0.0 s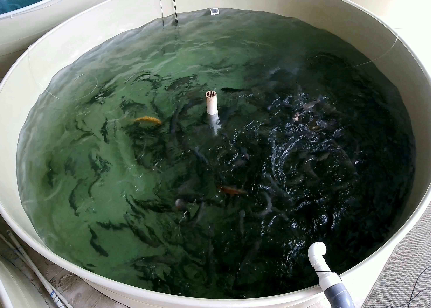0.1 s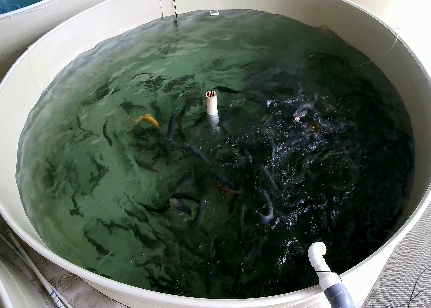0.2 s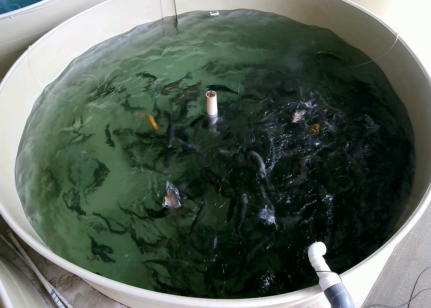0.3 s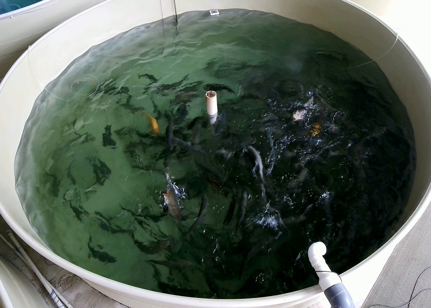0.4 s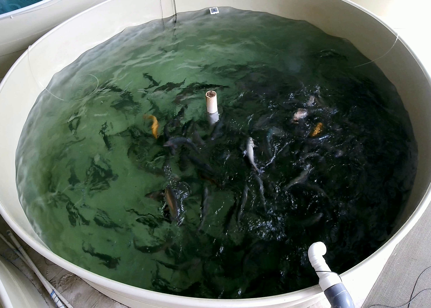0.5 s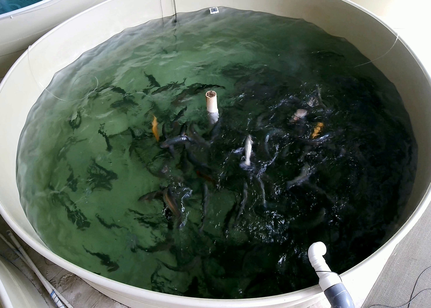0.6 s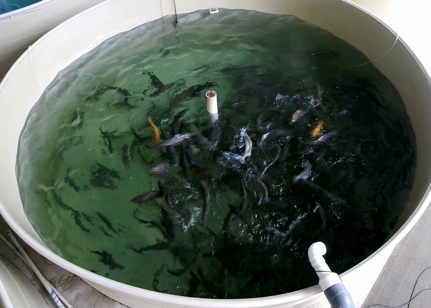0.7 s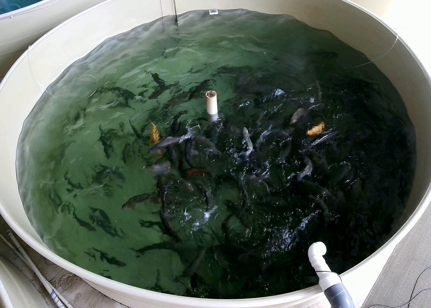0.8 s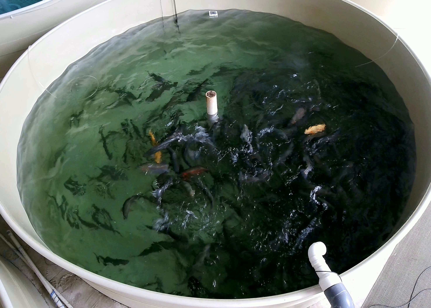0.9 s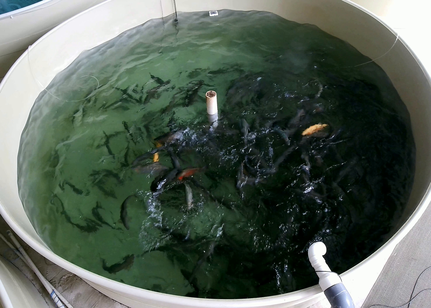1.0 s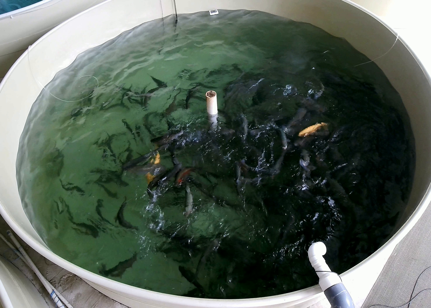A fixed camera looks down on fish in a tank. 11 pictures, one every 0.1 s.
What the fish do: Weak feeding.
